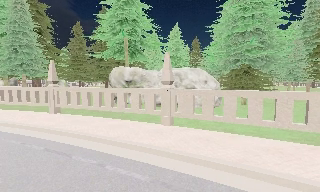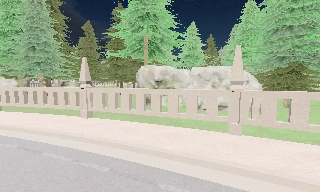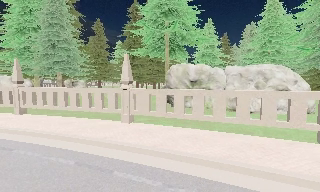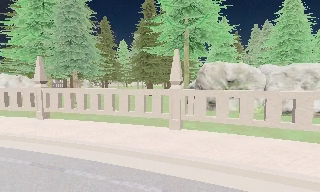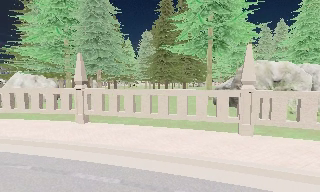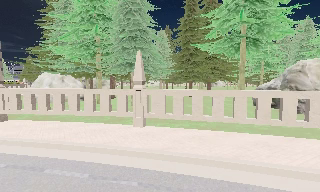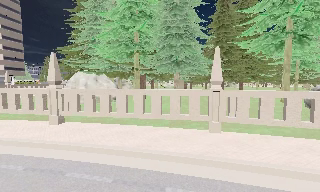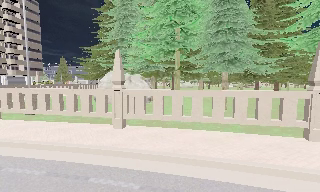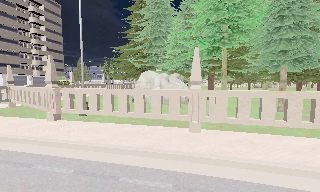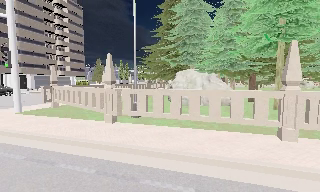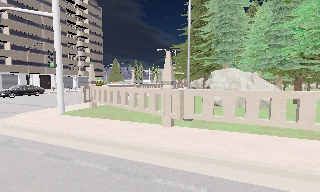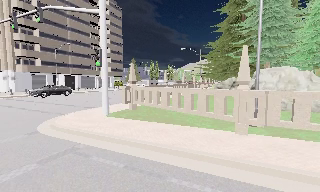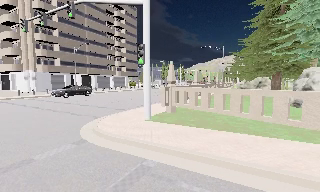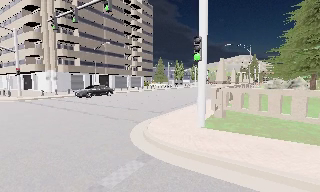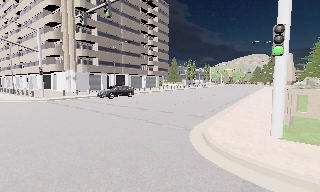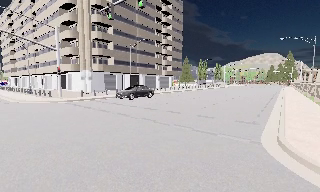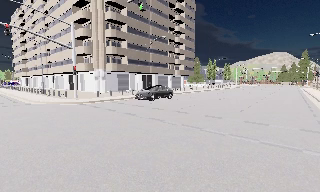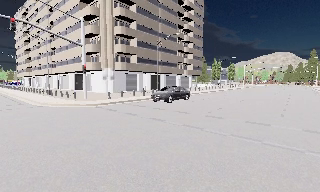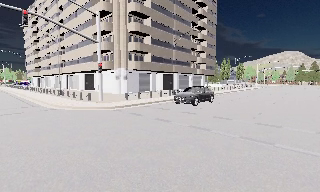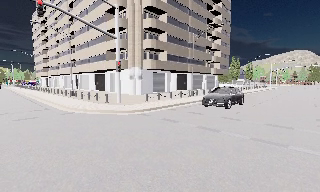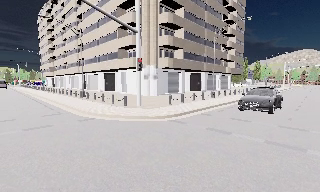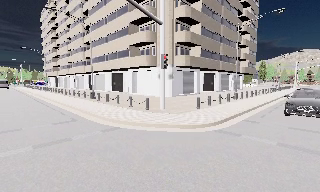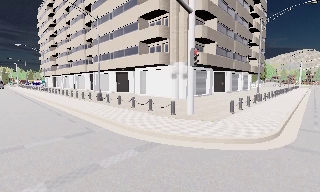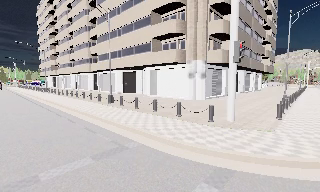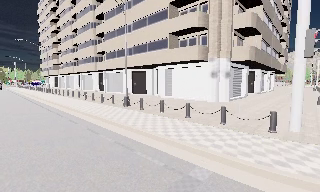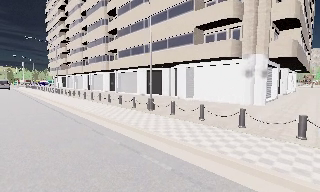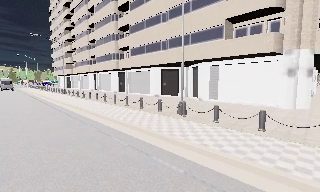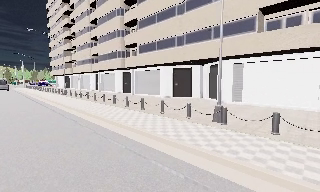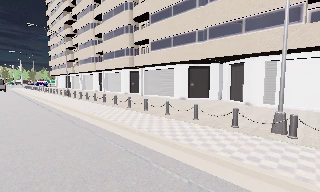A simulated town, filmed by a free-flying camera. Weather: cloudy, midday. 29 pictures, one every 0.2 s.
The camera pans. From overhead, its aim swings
counterclockwise.
The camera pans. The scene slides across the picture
to the right.
0.0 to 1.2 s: The camera travels to its left, about 14 m, so close, fixed things drift to the right.
1.2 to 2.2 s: The camera pans to its left, which is counterclockwise from overhead, by about 20 degrees. It travels to its left, about 11 m, so close, fixed things drift to the right.
2.2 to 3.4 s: The camera pans to its left, which is counterclockwise from overhead, by about 15 degrees. It travels to its left and forward, about 12 m, so close, fixed things drift to the right.
3.4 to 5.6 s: The camera travels to its left and forward, about 25 m, so close, fixed things drift to the right.
The film runs forward here.
